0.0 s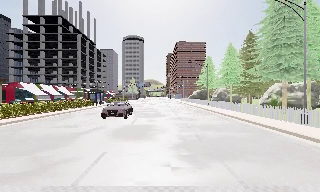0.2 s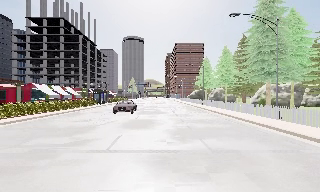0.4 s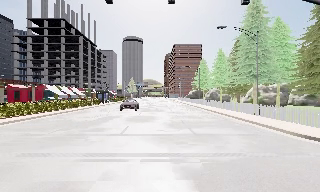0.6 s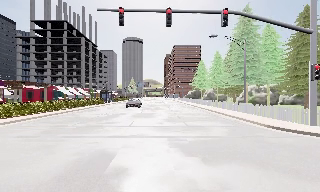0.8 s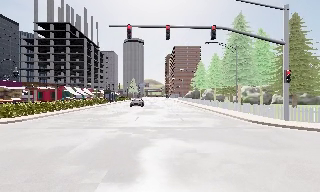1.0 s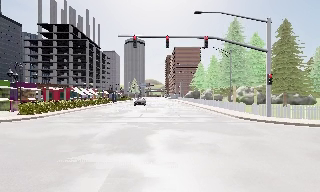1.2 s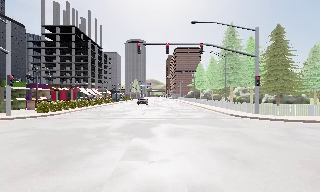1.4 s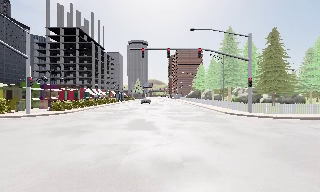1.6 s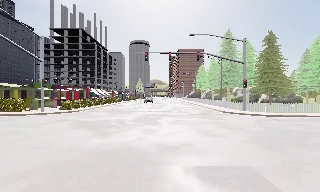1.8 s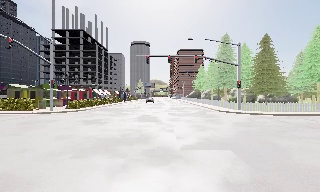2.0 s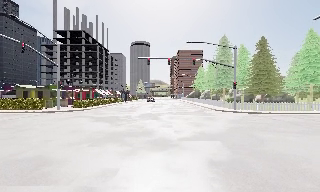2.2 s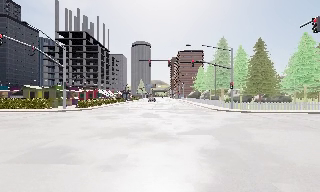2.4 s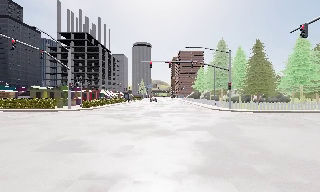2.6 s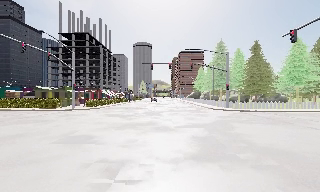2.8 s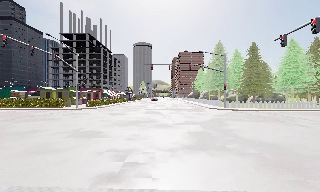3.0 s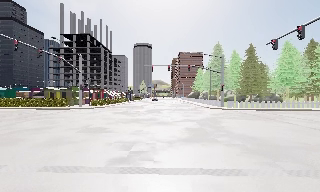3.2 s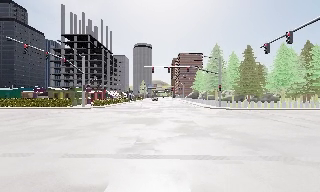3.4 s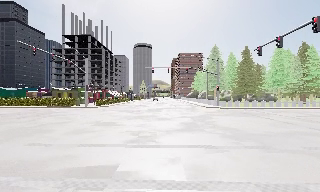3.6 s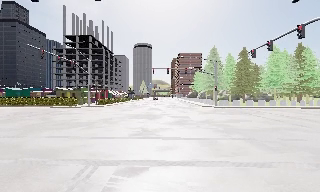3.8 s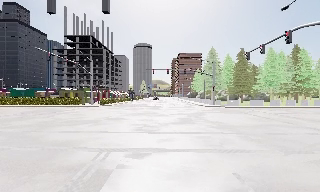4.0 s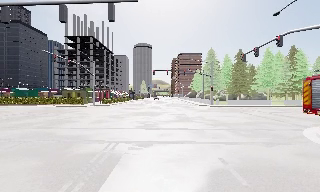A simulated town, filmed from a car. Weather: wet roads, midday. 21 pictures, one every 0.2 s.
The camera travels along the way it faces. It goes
backward.
0.0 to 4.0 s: The camera travels backward, about 25 m, so what stands in front gets smaller. It loses speed.
The film runs backward here.
